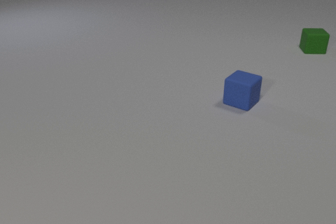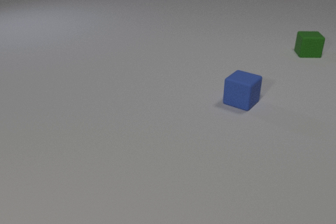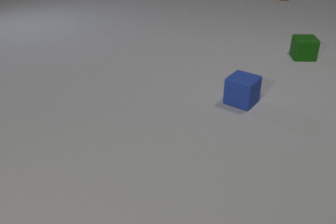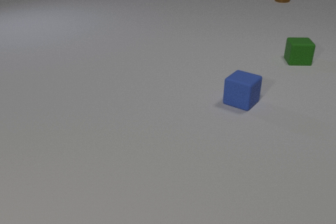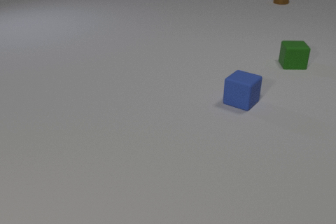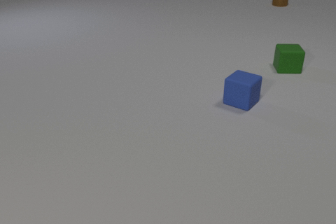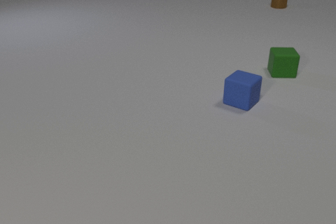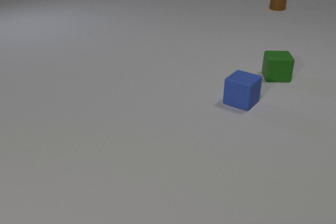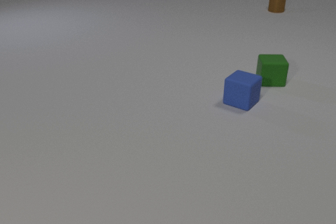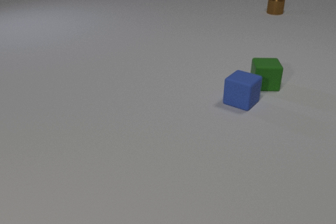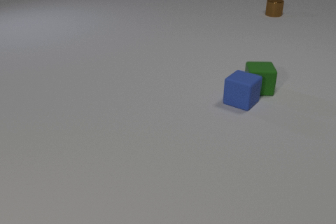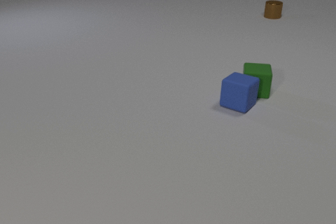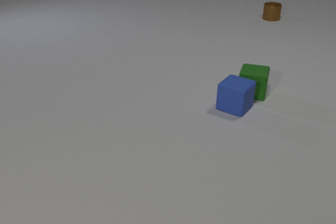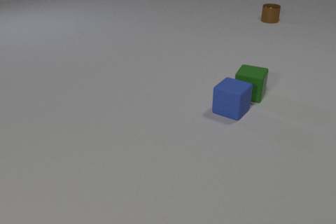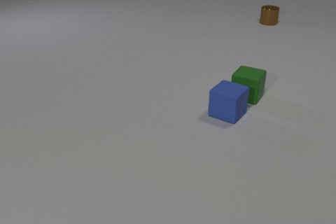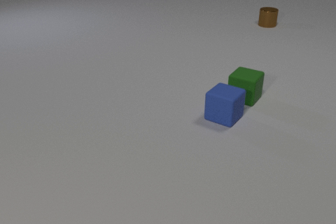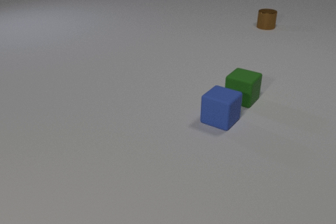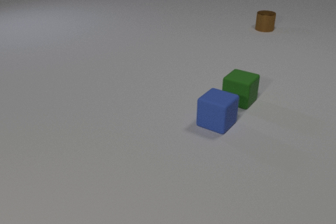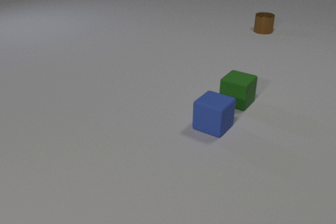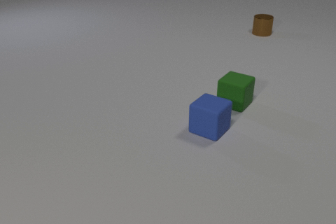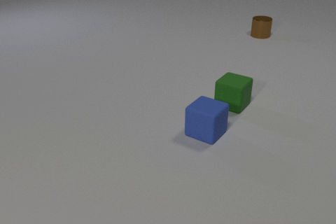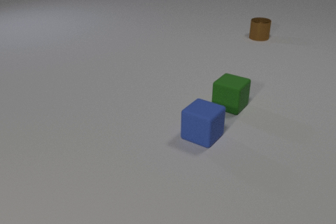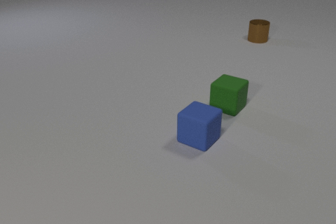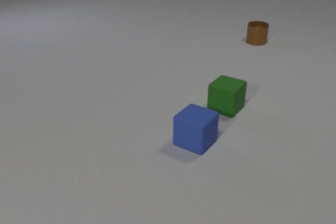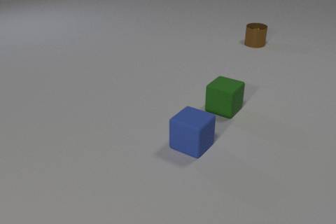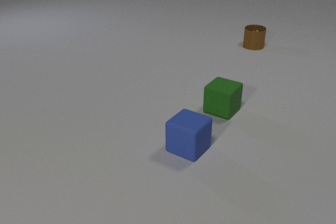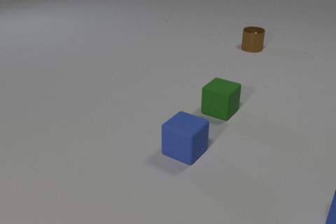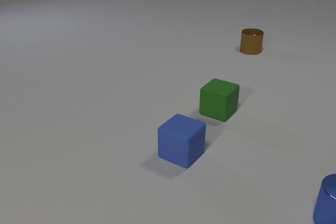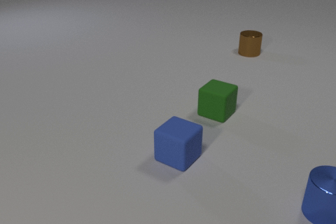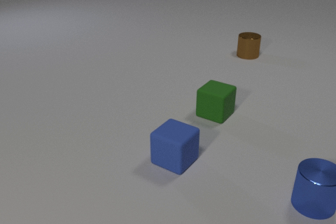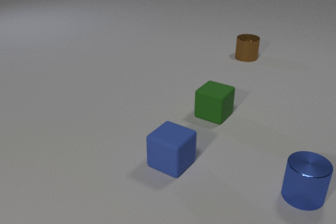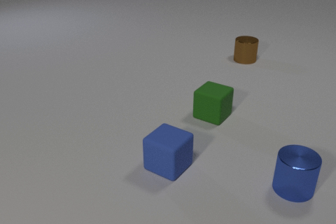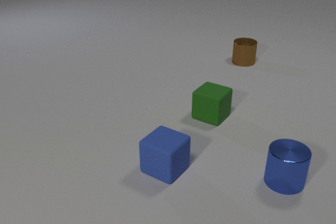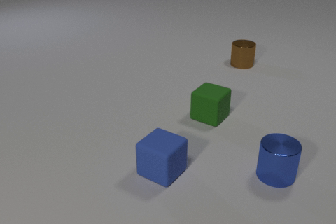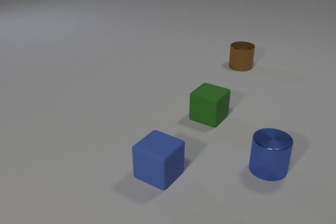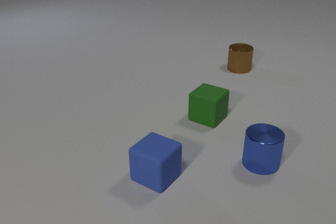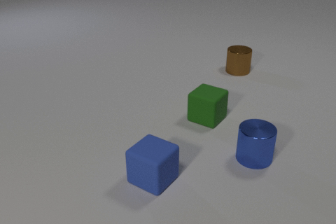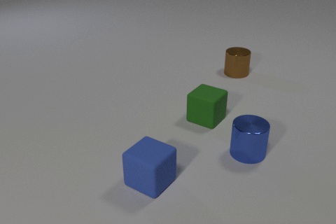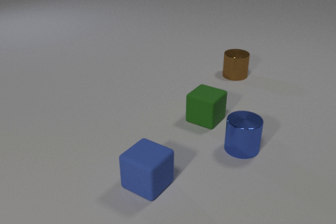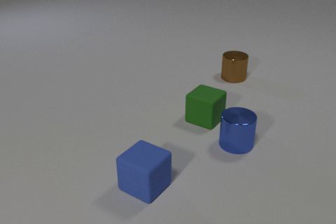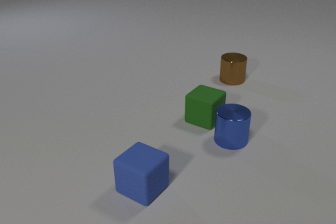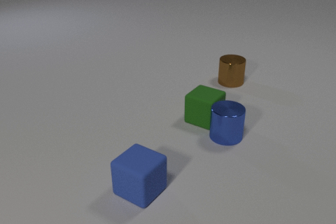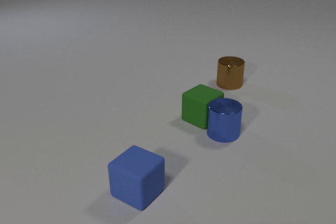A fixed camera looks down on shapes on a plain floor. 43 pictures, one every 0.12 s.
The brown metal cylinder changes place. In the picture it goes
toward the camera.
The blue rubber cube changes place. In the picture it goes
toward the camera.
0.00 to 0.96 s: The green rubber cube slides toward the camera. The brown metal cylinder slides toward the camera.
0.96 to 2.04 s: The green rubber cube slides toward the camera and to the left, spins so that its near face slides to the left, clockwise seen from above. The blue rubber cube slides toward the camera and to the left. The brown metal cylinder slides toward the camera. The green rubber cube and the blue rubber cube collide.
2.04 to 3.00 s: The green rubber cube slides toward the camera and to the left. The blue rubber cube slides toward the camera and to the left. The brown metal cylinder slides toward the camera.
3.00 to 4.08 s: The green rubber cube slides toward the camera and to the left. The blue rubber cube slides toward the camera and to the left. The blue metal cylinder comes in at the right edge, slides to the left and away from the camera. The brown metal cylinder slides toward the camera.
4.08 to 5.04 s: The green rubber cube slides to the left. The blue rubber cube slides toward the camera and to the left. The blue metal cylinder slides away from the camera and to the left. The brown metal cylinder slides toward the camera. The green rubber cube and the blue metal cylinder collide.
What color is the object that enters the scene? blue.
What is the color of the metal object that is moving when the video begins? brown.
What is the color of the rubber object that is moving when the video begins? green.
